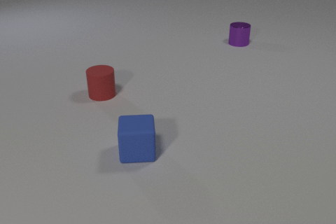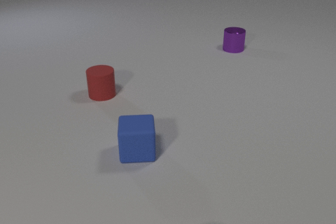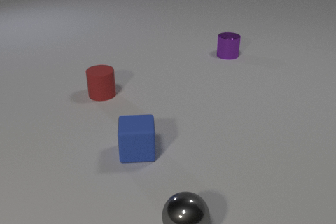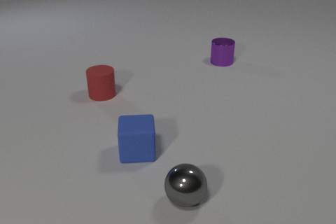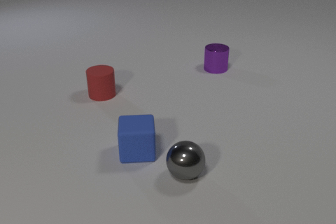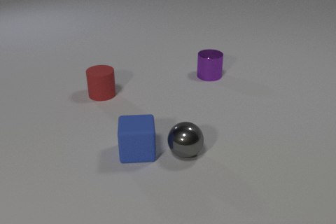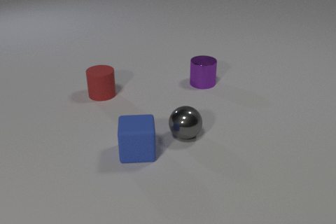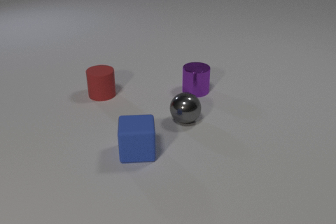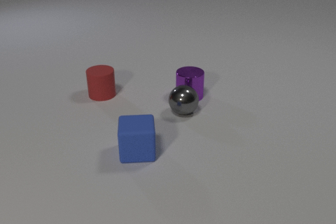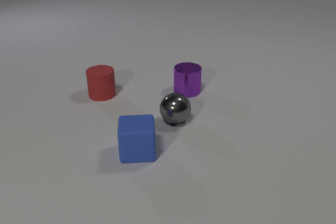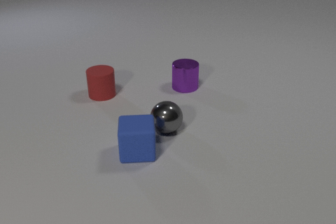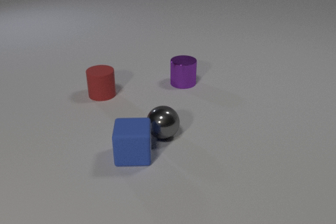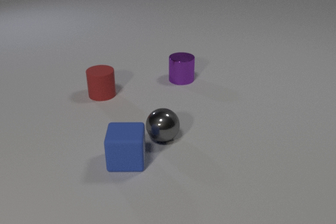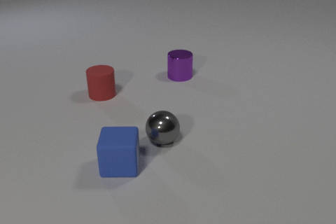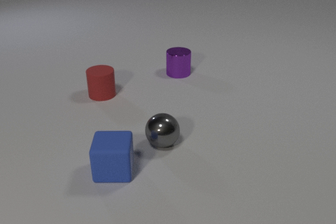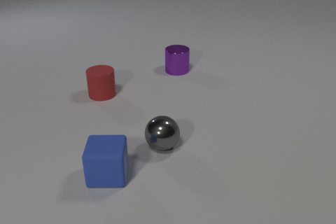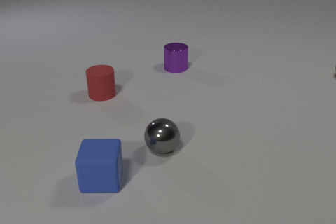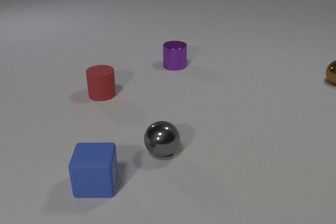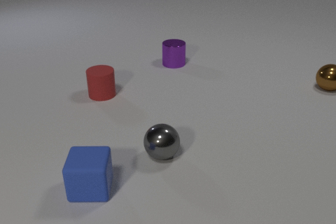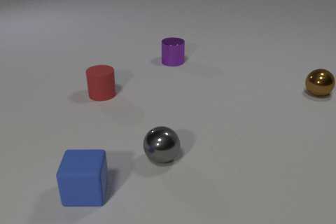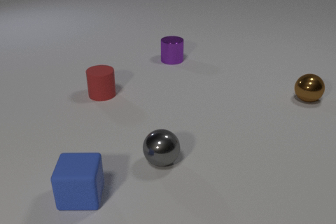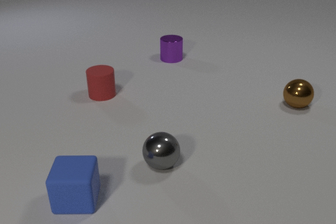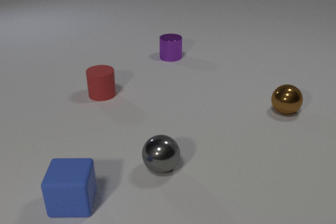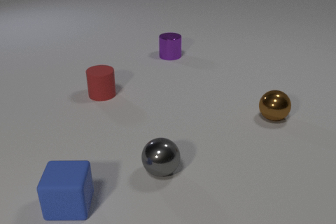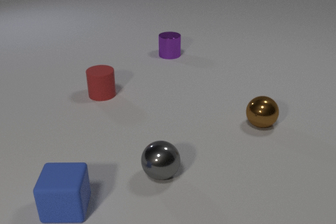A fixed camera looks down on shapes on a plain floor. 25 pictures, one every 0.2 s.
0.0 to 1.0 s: The purple metal cylinder slides toward the camera. The gray metal sphere comes in at the bottom edge, rolls away from the camera.
1.0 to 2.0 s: The purple metal cylinder slides toward the camera and to the left. The gray metal sphere rolls away from the camera and to the left. The purple metal cylinder and the gray metal sphere collide.
2.0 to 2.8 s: The purple metal cylinder slides away from the camera. The gray metal sphere rolls toward the camera. The blue rubber cube slides toward the camera and to the left. The gray metal sphere and the blue rubber cube collide.
2.8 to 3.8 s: The purple metal cylinder slides away from the camera. The gray metal sphere rolls toward the camera. The blue rubber cube slides toward the camera and to the left. The brown metal sphere comes in at the right edge, rolls toward the camera and to the left.
3.8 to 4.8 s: The purple metal cylinder slides away from the camera. The gray metal sphere rolls toward the camera. The blue rubber cube slides to the left and toward the camera. The brown metal sphere rolls toward the camera and to the left.
How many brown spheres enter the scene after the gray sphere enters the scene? 1.
How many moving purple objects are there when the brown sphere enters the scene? 1.
How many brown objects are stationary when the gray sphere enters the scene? 0.
